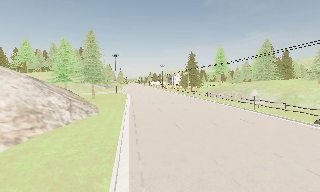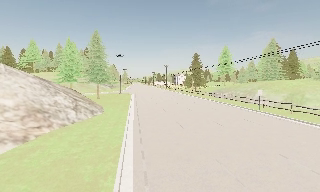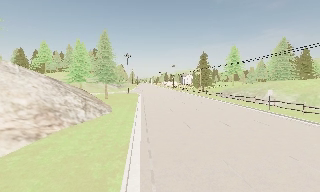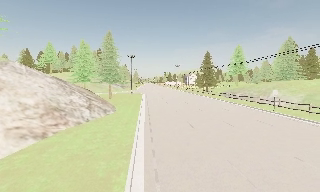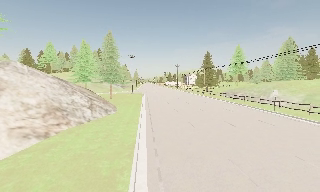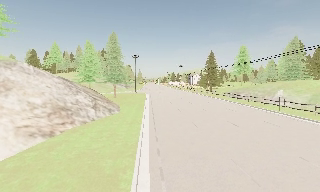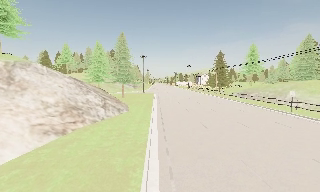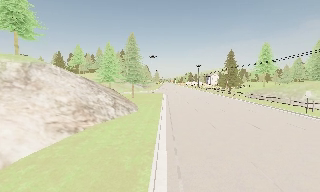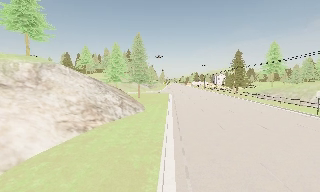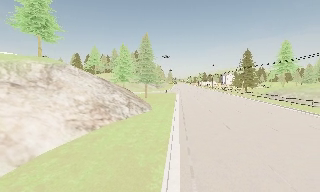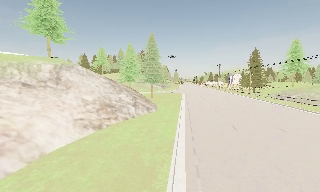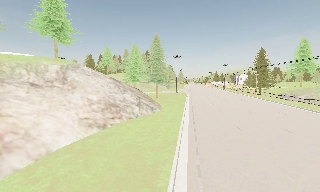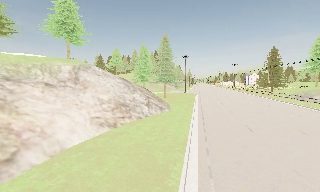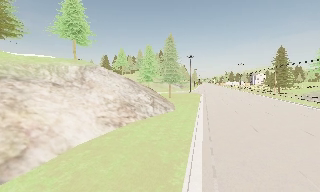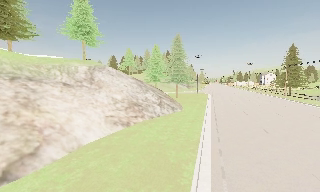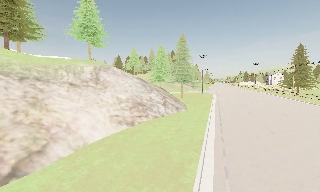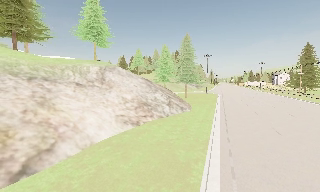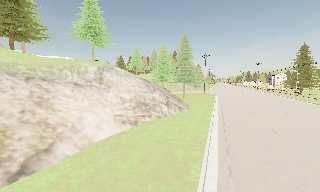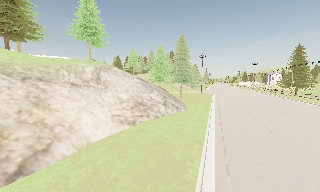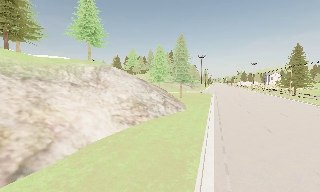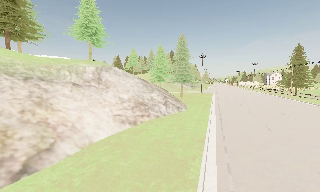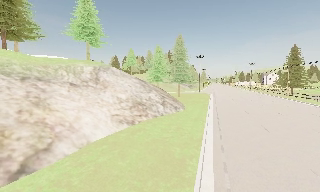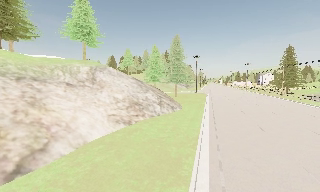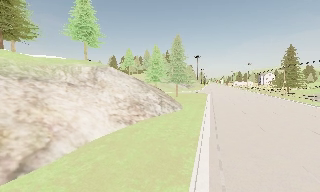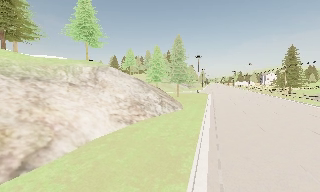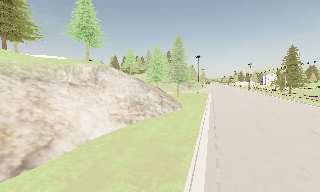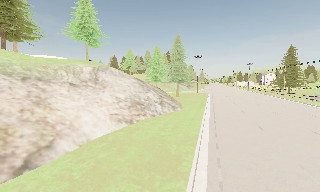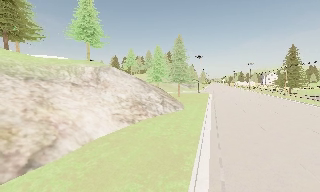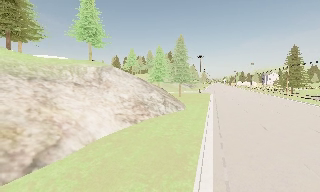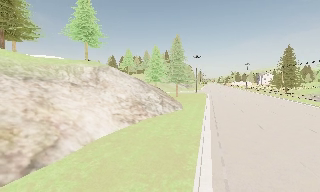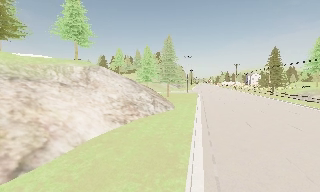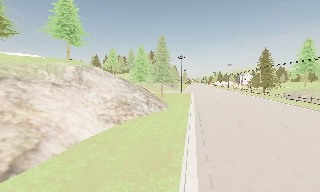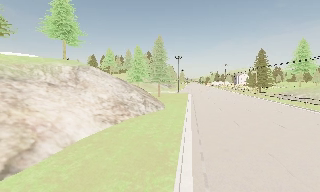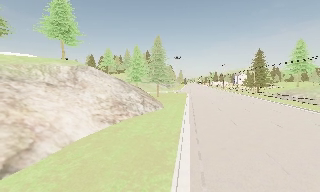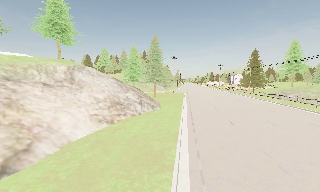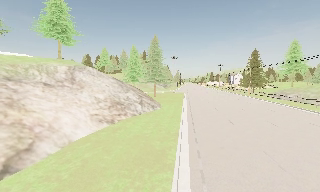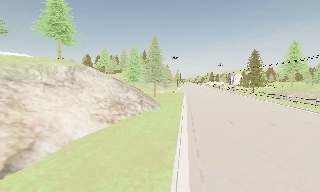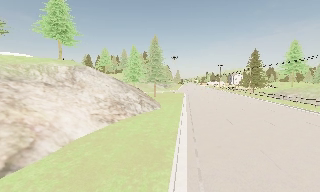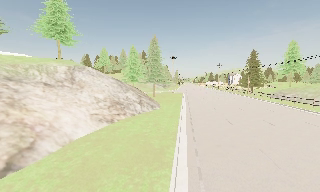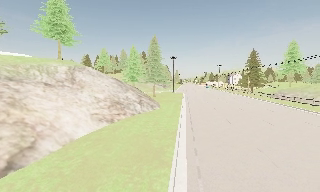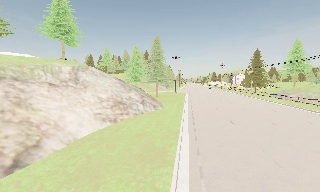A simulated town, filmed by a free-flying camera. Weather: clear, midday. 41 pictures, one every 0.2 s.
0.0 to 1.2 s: The camera shifts only a little, or ends up much as it began.
1.2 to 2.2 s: The scene slides to the right, as the camera pans about 10 degrees to its left.
2.2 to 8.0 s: The camera travels backward, about 2 m, so what stands in front gets smaller.
The film runs backward here.
